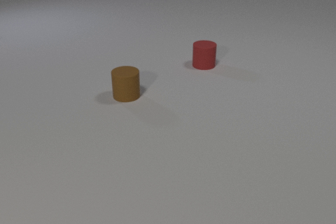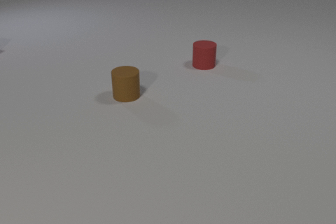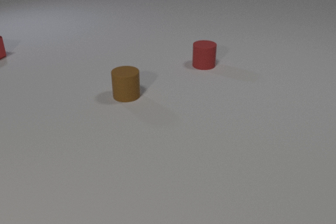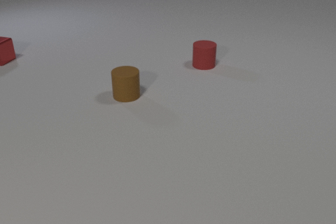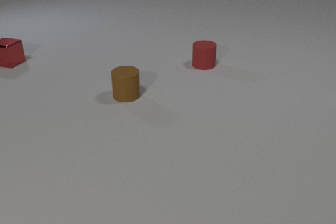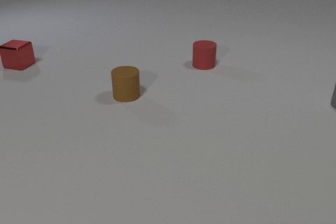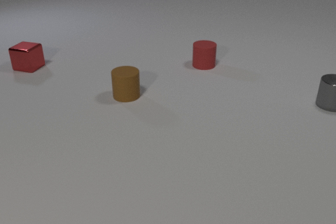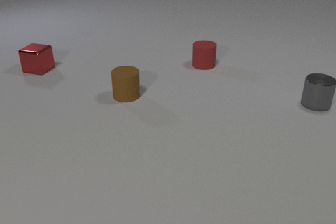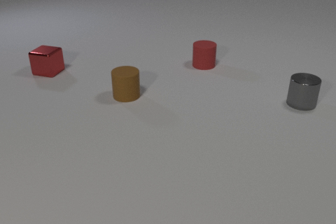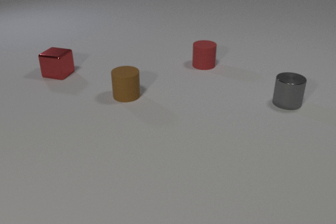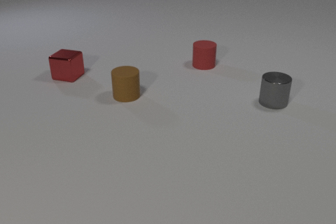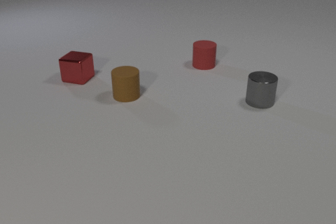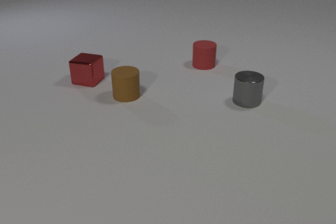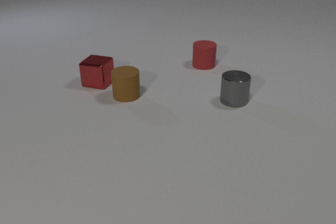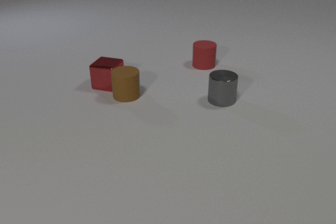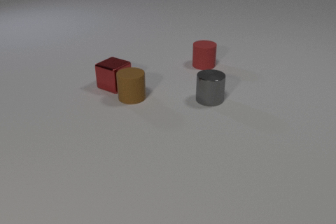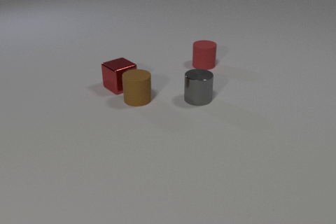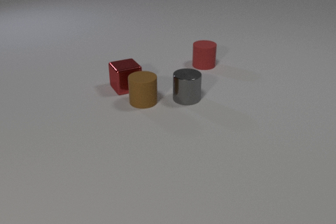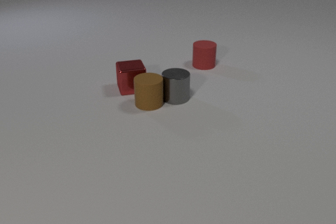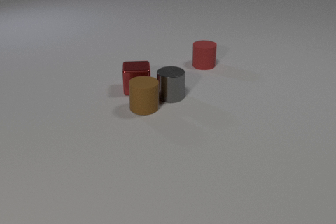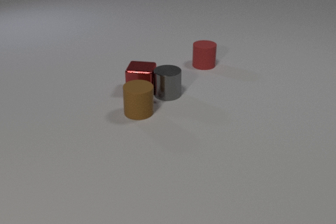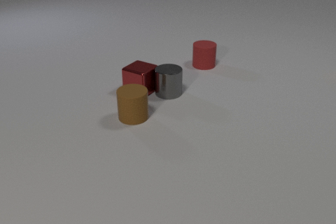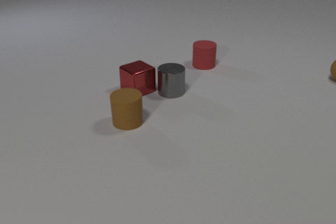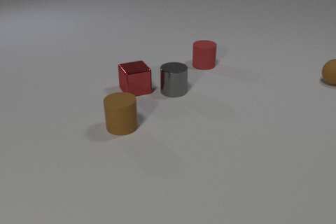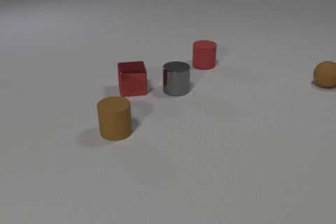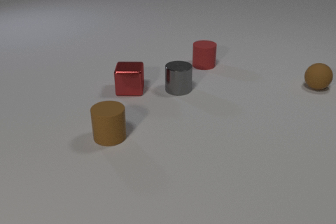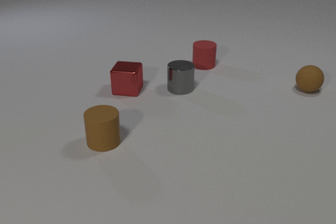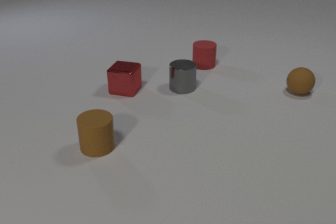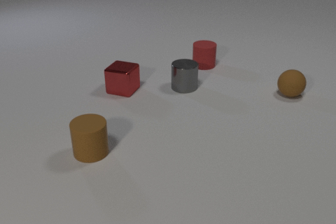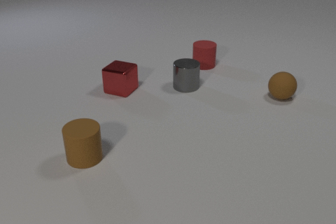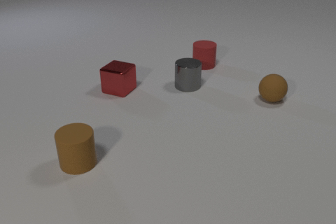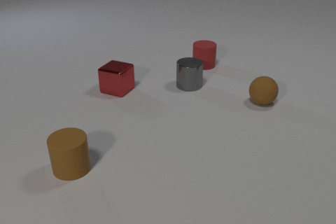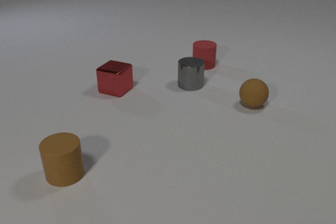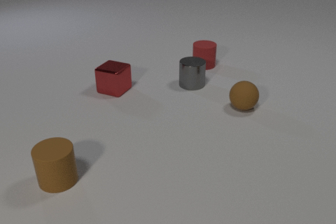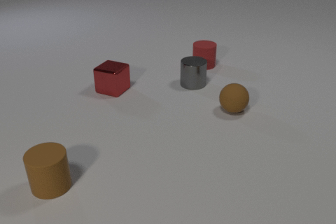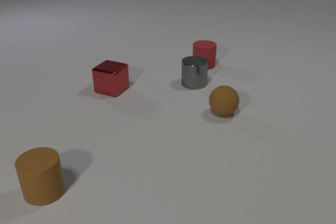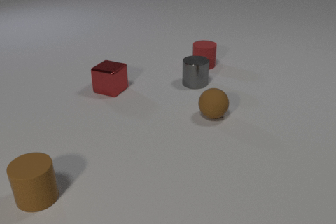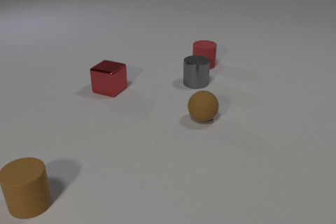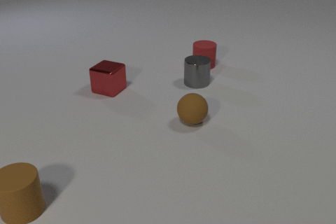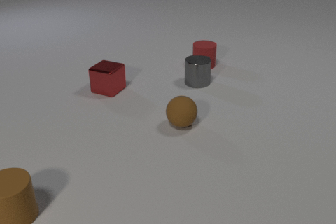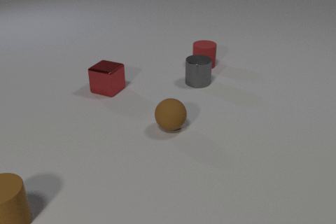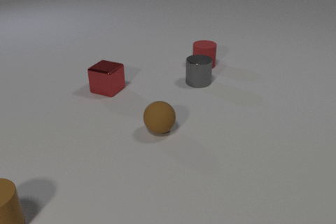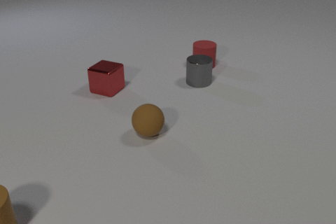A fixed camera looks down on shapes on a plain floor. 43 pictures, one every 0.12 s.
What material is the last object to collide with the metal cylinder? metal.
How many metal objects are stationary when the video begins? 0.
What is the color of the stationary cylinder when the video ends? red.
0.00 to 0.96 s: The gray metal cylinder comes in at the right edge, slides to the left. The red metal cube comes in at the left edge, slides toward the camera and to the right.
0.96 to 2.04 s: The gray metal cylinder slides to the left. The red metal cube slides to the right and toward the camera, spins so that its near face slides to the left, clockwise seen from above. The brown rubber cylinder slides to the right and toward the camera. The red metal cube and the brown rubber cylinder collide.
2.04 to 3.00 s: The gray metal cylinder slides away from the camera and to the left. The red metal cube slides toward the camera, spins so that its near face slides to the left, clockwise seen from above. The brown rubber sphere comes in at the right edge, rolls toward the camera and to the left. The brown rubber cylinder slides toward the camera and to the left. The gray metal cylinder and the brown rubber cylinder collide. The gray metal cylinder and the red metal cube collide.
3.00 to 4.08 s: The gray metal cylinder slides to the right and away from the camera. The red metal cube slides to the left, spins so that its near face slides to the left, clockwise seen from above. The brown rubber sphere rolls to the left and toward the camera. The brown rubber cylinder slides toward the camera and to the left.
4.08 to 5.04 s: The gray metal cylinder slides to the right. The red metal cube slides to the left. The brown rubber sphere rolls to the left and toward the camera. The brown rubber cylinder slides to the left and toward the camera.
